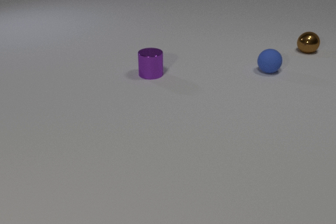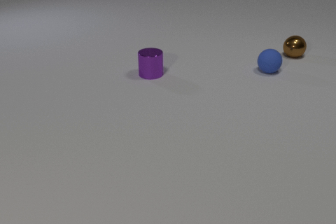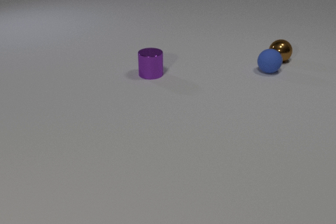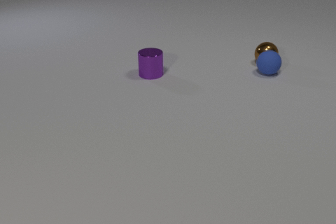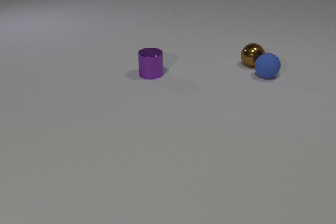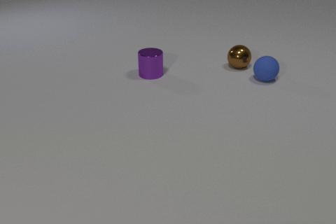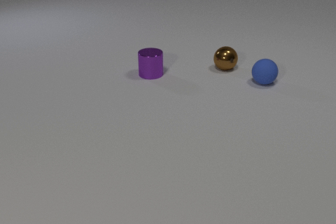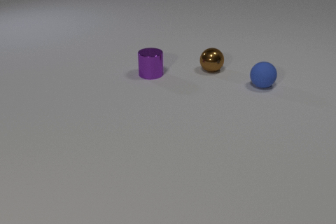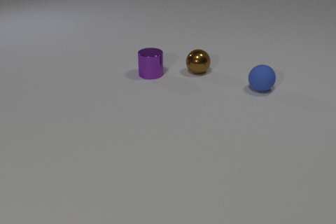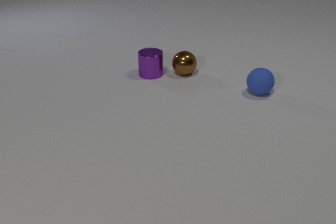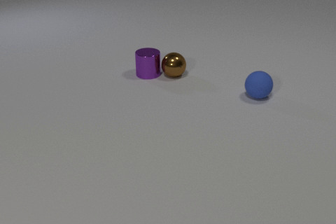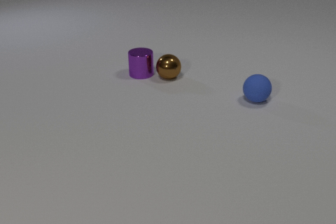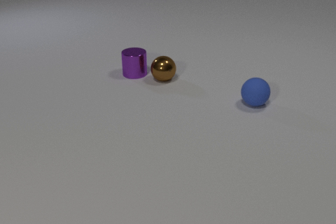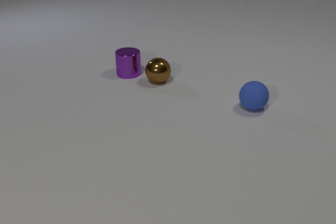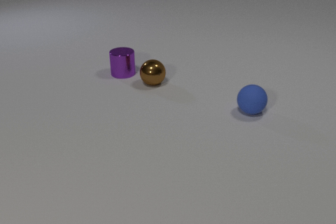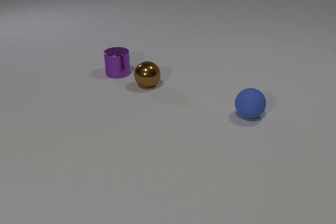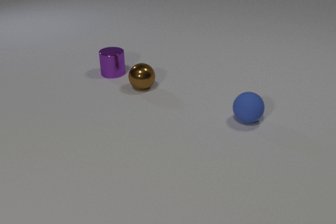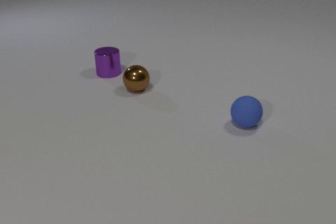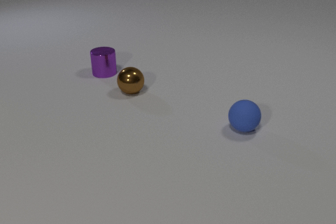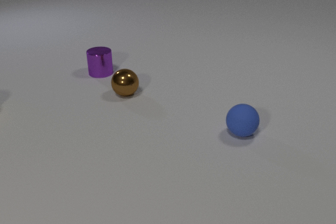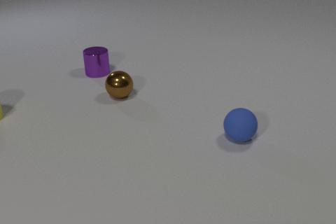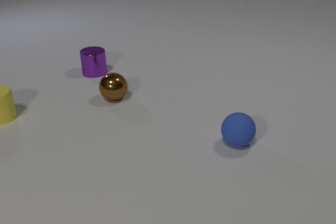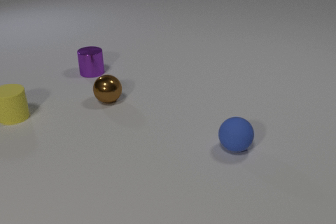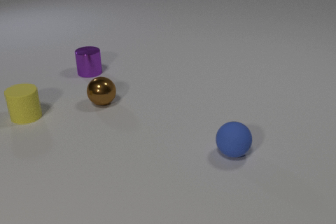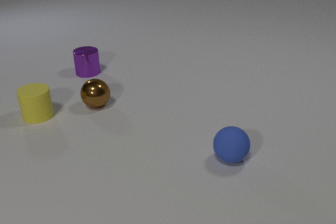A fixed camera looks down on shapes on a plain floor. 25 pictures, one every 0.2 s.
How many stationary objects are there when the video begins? 2.
How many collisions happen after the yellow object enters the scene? 0.
How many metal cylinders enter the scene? 0.
0.0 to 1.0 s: The brown metal sphere rolls to the left and toward the camera. The blue rubber sphere rolls toward the camera. The brown metal sphere and the blue rubber sphere collide.
1.0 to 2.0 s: The brown metal sphere rolls to the left and toward the camera. The blue rubber sphere rolls toward the camera. The brown metal sphere and the purple metal cylinder collide.
2.0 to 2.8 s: The brown metal sphere rolls to the left and toward the camera. The blue rubber sphere rolls toward the camera. The purple metal cylinder slides to the left.
2.8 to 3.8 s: The brown metal sphere rolls to the left and toward the camera. The blue rubber sphere rolls toward the camera. The purple metal cylinder slides to the left.
3.8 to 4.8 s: The brown metal sphere rolls to the left and toward the camera. The blue rubber sphere rolls toward the camera. The purple metal cylinder slides to the left. The yellow rubber cylinder comes in at the left edge, slides to the right.
